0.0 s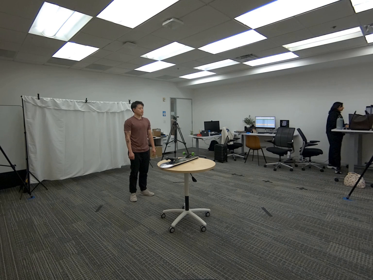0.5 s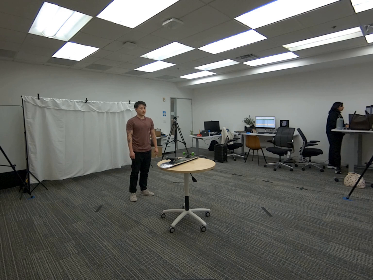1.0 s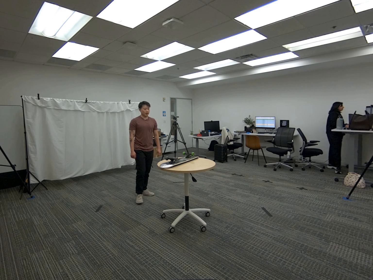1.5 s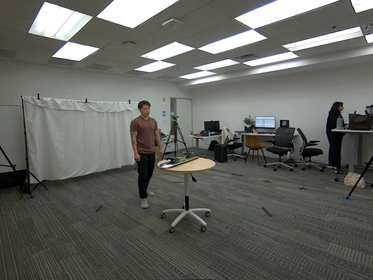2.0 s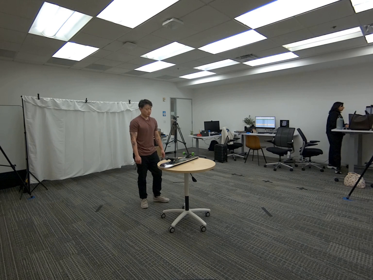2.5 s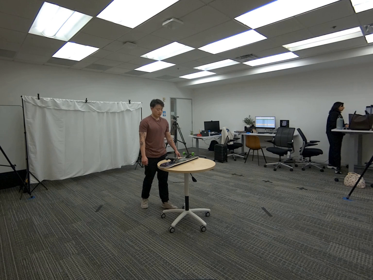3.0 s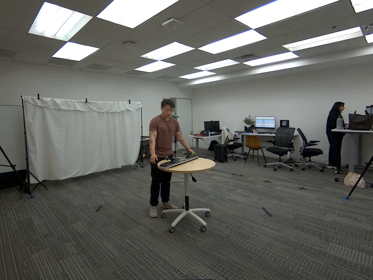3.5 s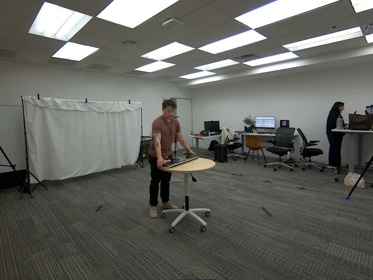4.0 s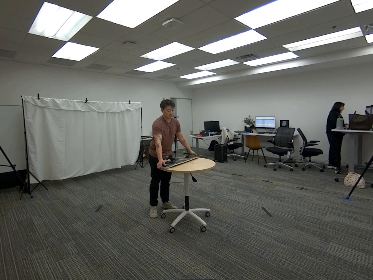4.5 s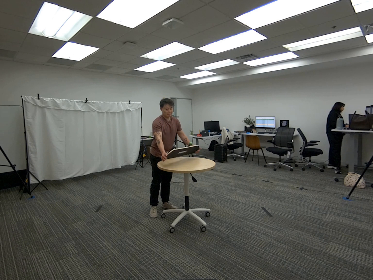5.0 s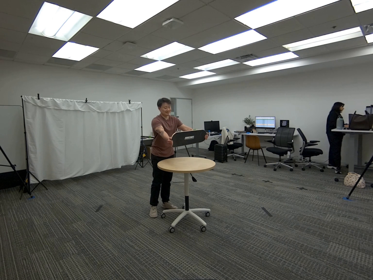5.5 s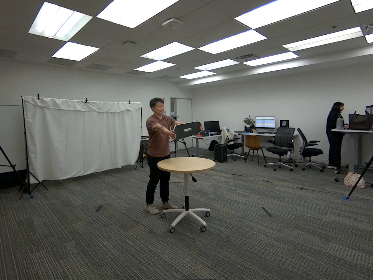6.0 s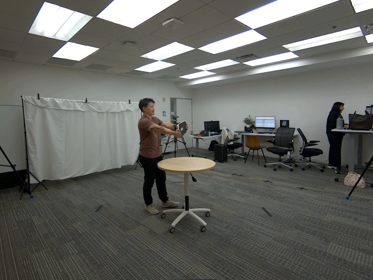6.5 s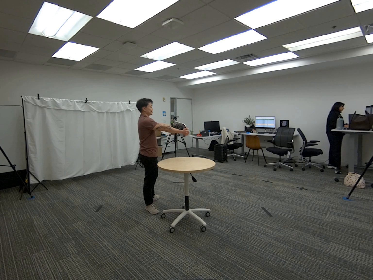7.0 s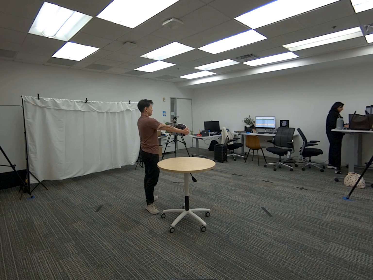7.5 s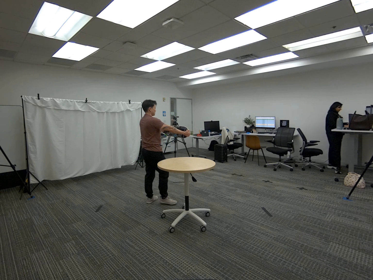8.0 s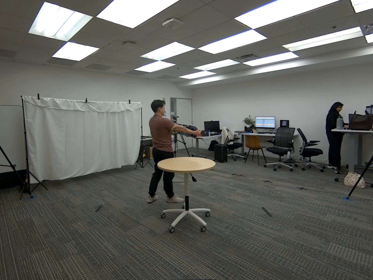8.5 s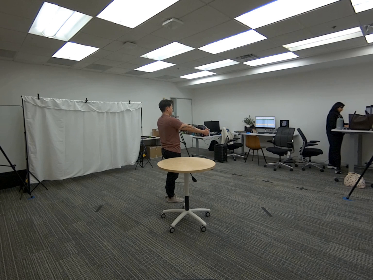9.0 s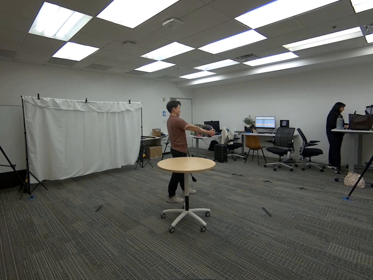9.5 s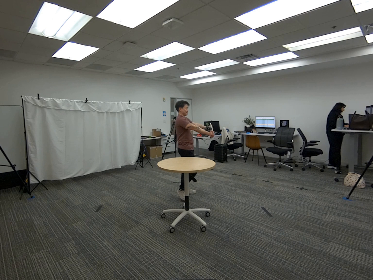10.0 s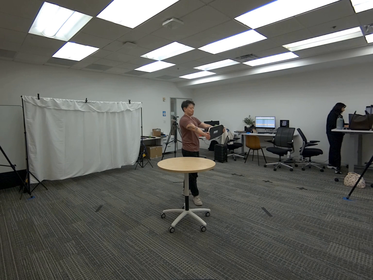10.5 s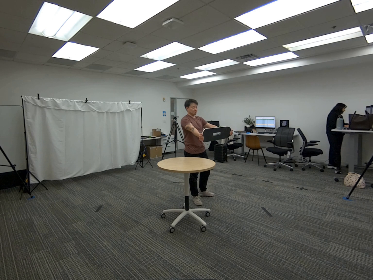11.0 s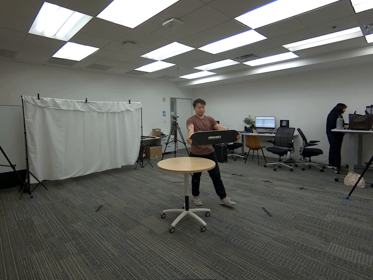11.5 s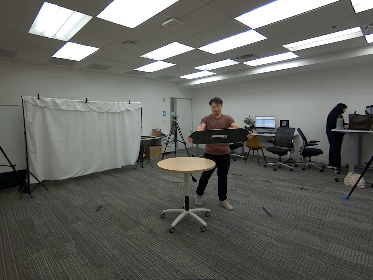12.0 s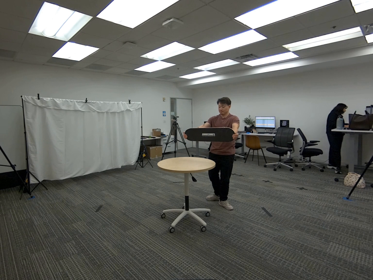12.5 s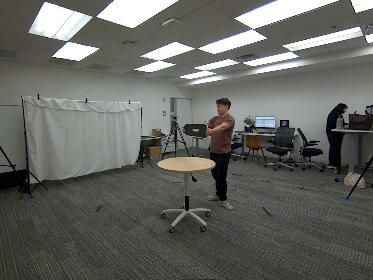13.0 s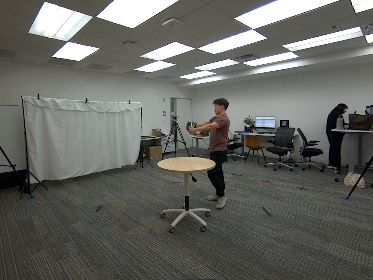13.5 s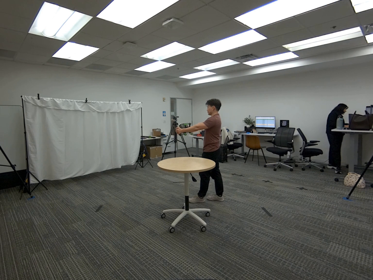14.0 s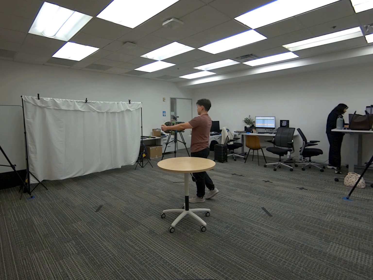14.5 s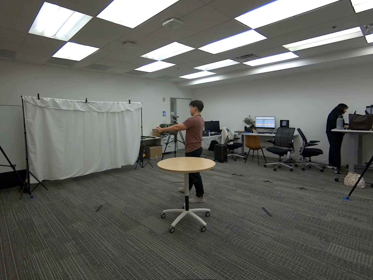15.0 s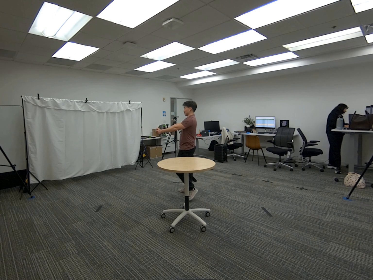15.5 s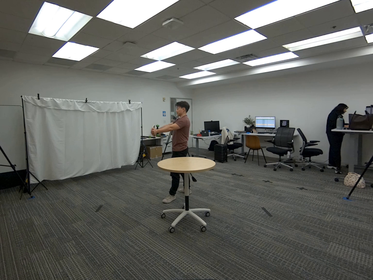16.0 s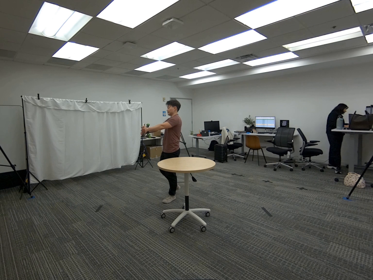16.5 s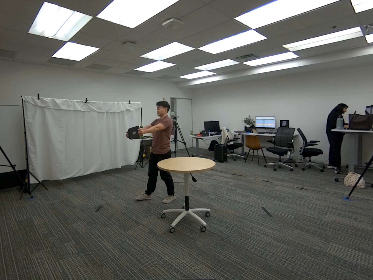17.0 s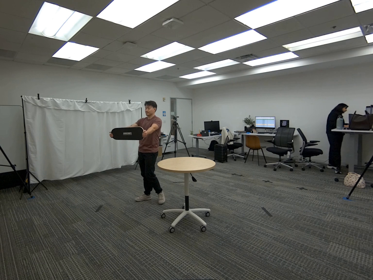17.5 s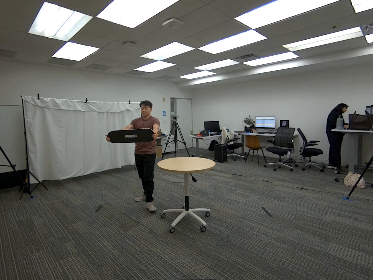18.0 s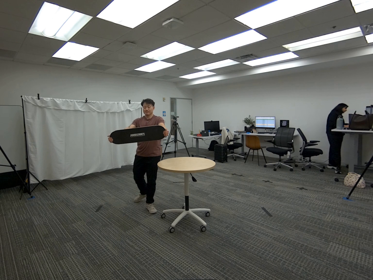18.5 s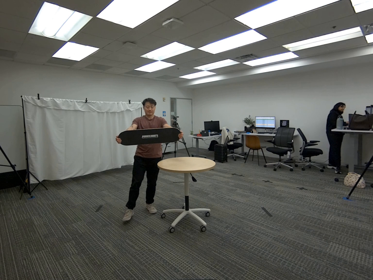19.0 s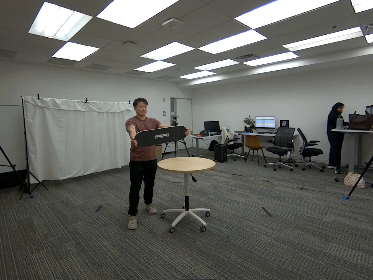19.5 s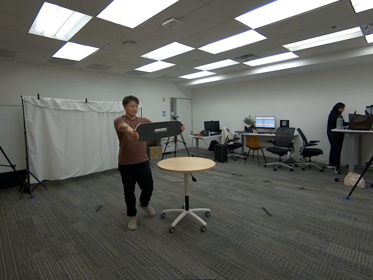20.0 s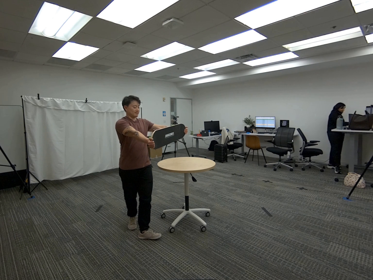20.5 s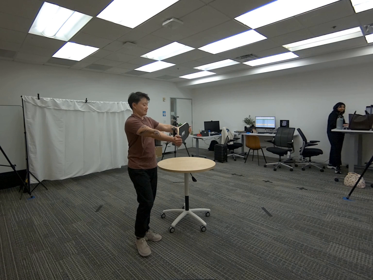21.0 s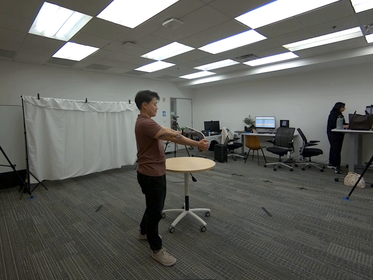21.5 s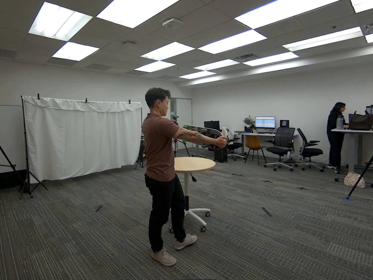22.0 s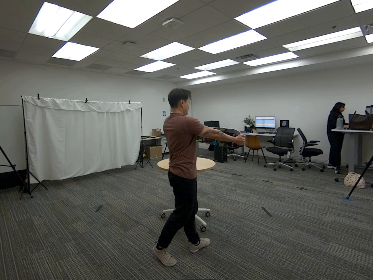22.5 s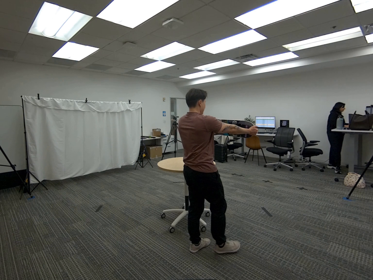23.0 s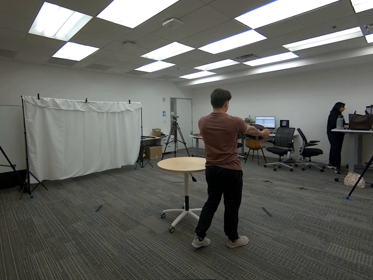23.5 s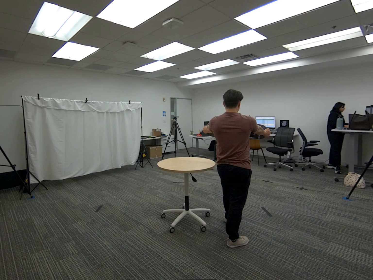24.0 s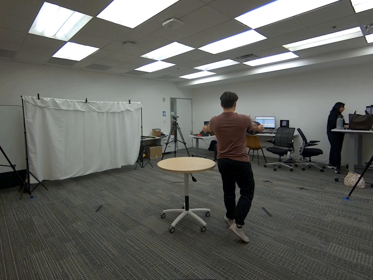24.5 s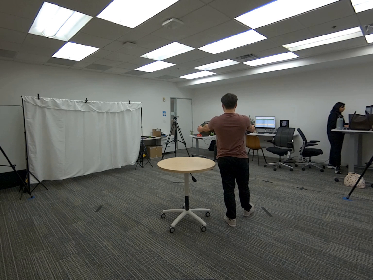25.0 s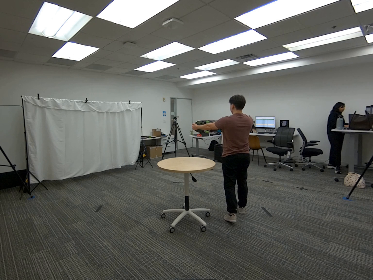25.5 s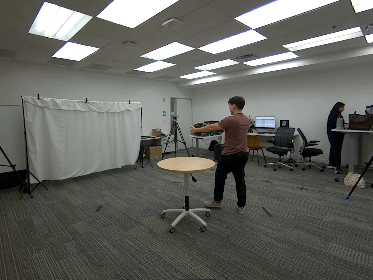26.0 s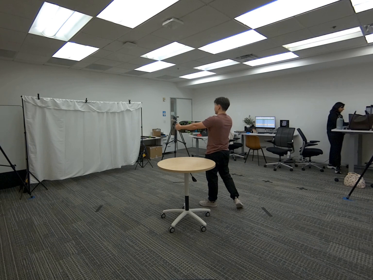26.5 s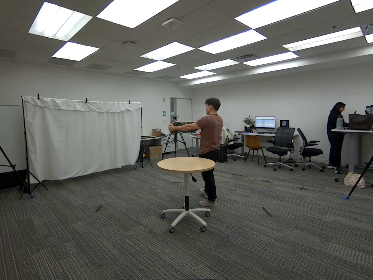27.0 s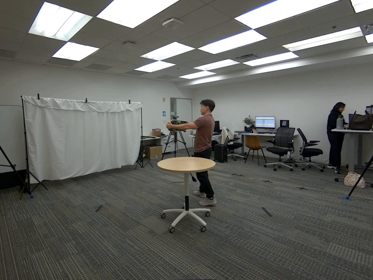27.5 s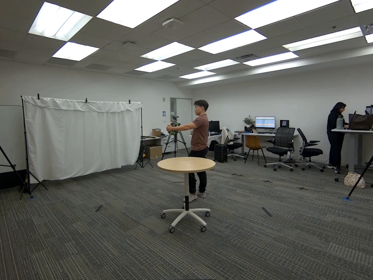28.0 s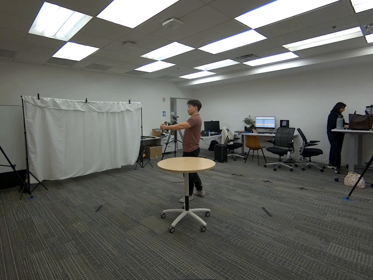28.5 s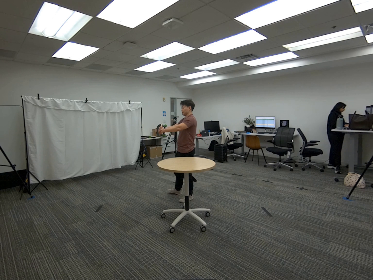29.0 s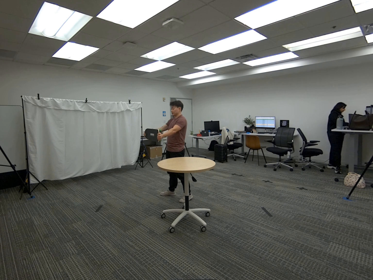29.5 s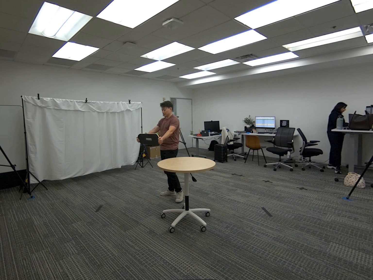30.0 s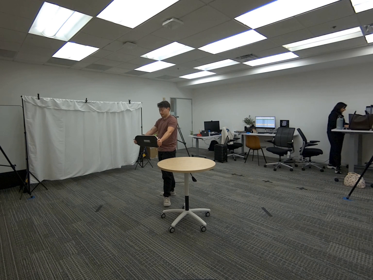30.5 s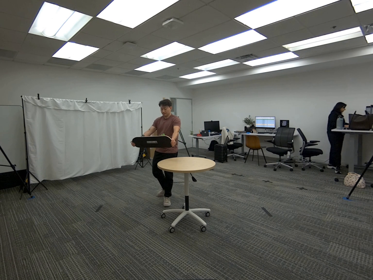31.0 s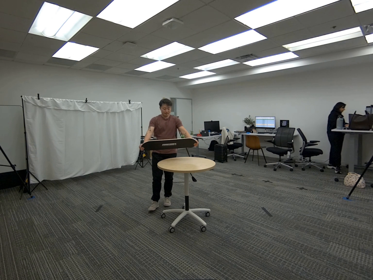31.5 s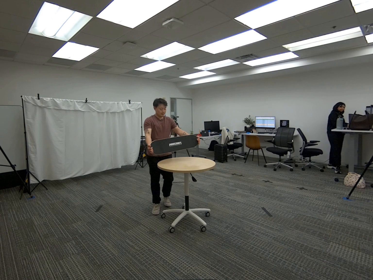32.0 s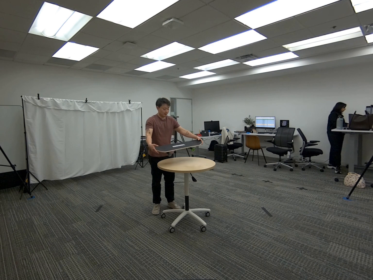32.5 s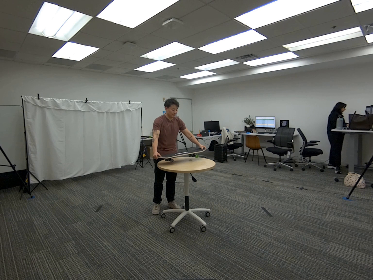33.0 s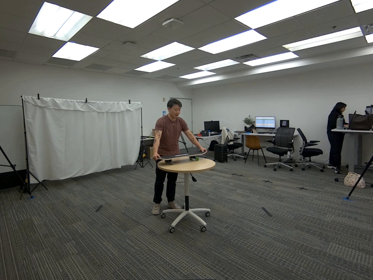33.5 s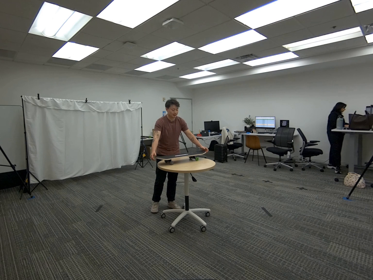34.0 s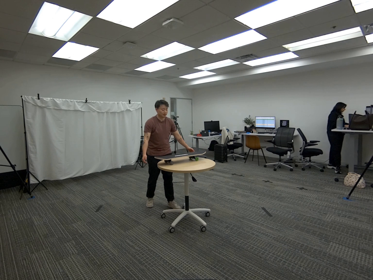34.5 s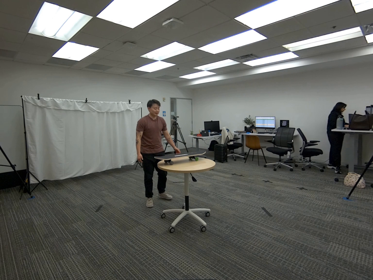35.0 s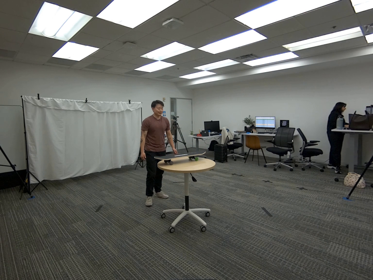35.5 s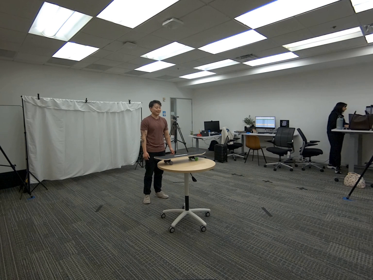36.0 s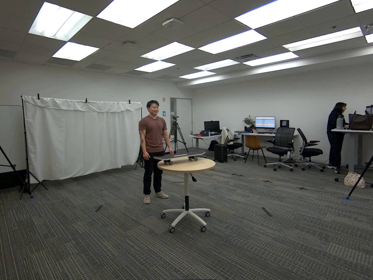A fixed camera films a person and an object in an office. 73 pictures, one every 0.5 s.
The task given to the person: Walk to the skateboard on the round table. Pick up the skateboard with both hands and keep the skateboard in front of you while keeping your elbows straight, and walk around within the bounding area. Place the skateboard back on the round table when finish.
